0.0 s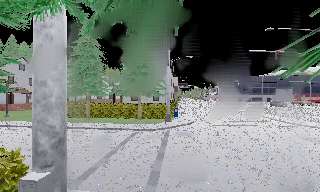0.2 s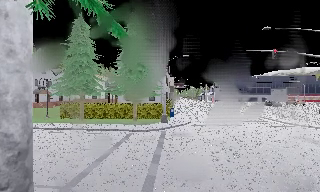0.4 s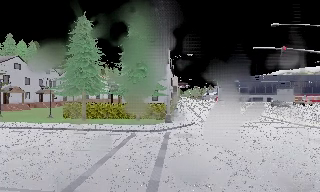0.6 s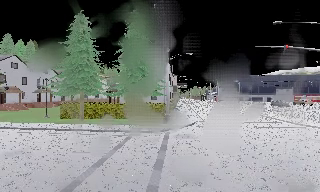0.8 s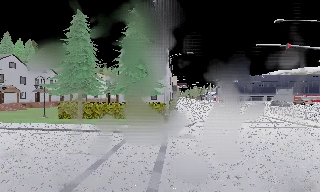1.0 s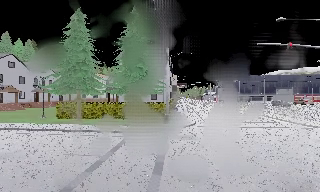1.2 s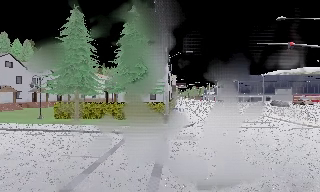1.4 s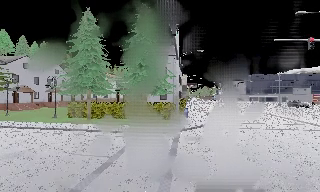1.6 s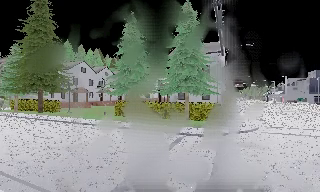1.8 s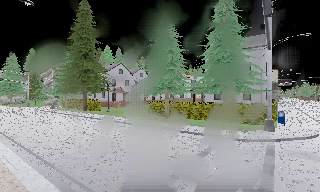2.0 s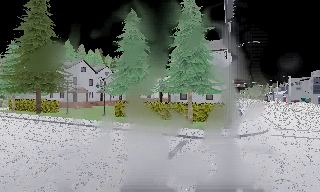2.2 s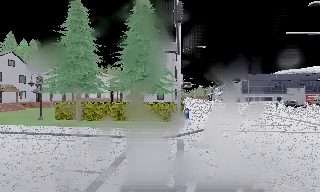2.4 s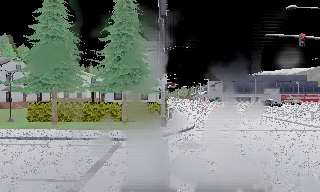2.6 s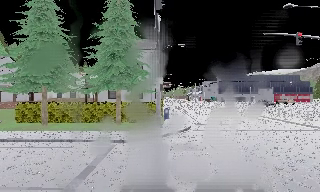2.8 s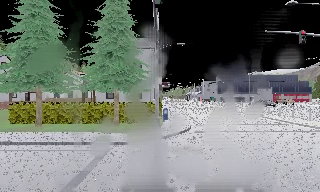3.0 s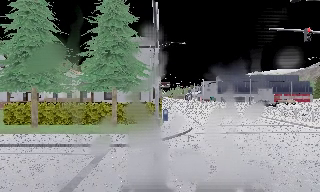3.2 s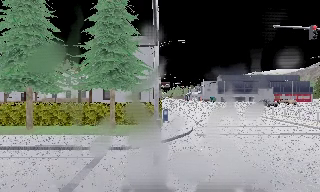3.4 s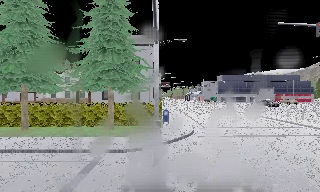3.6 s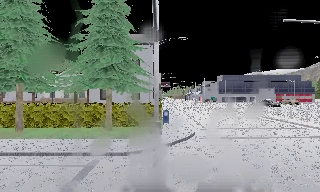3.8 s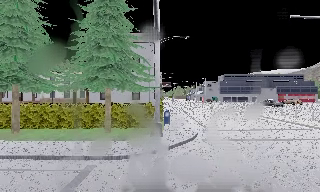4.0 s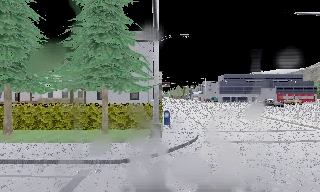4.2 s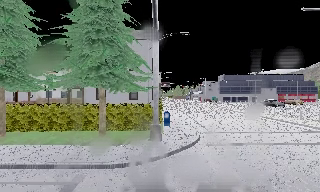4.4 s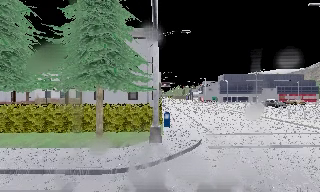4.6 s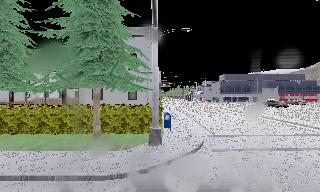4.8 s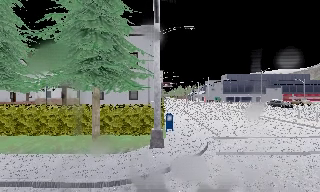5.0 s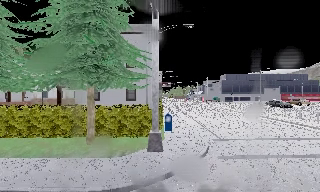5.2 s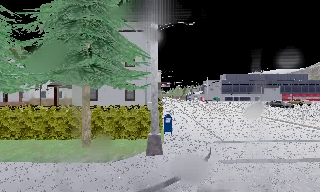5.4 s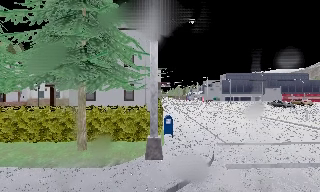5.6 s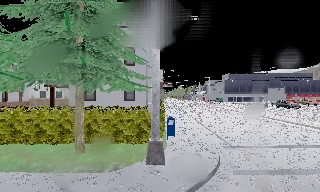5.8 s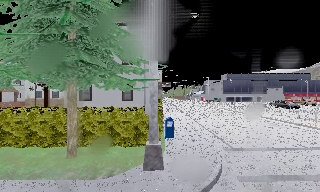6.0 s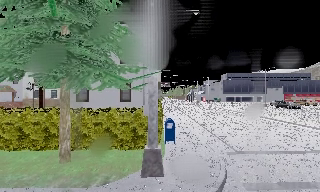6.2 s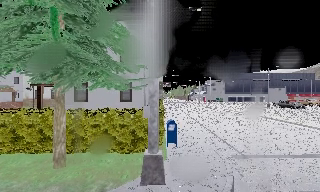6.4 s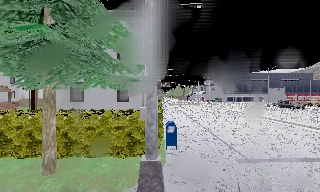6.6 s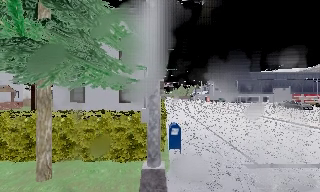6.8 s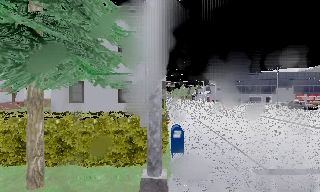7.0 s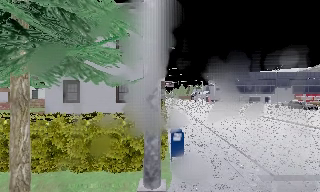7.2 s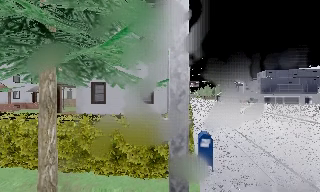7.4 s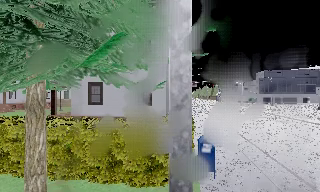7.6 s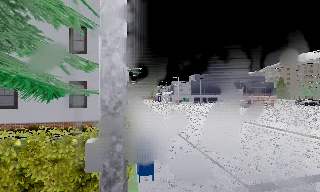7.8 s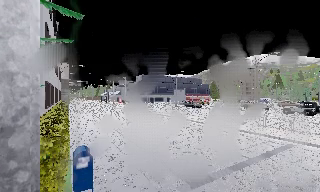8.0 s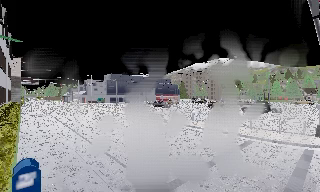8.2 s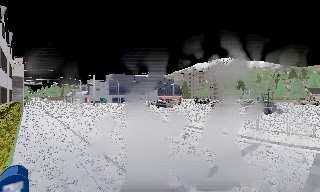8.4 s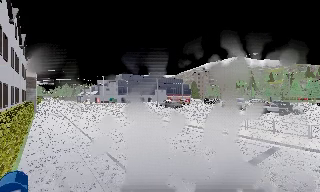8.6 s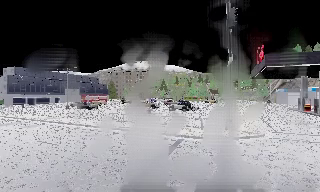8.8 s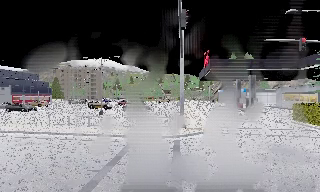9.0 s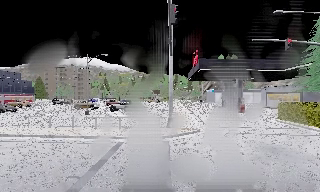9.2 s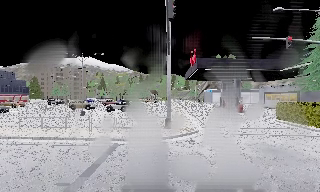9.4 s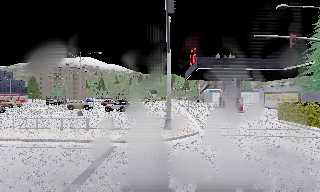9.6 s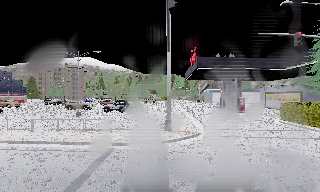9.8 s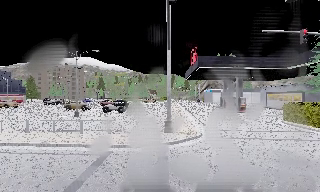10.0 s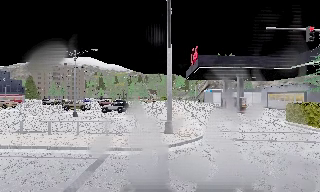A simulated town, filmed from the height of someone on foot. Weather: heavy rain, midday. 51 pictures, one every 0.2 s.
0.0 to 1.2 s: The camera travels forward, about 2 m, so what stands in front looms larger. It loses speed.
1.2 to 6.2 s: The camera travels forward, about 10 m, so what stands in front looms larger.
6.2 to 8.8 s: The scene slides to the left, as the camera pans about 80 degrees to its right. It travels forward, about 5 m.
8.8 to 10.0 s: The camera travels forward, about 2.5 m, so what stands in front looms larger.
The film runs forward here.
